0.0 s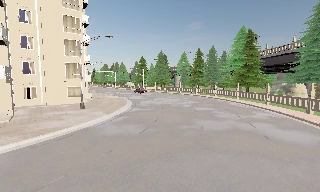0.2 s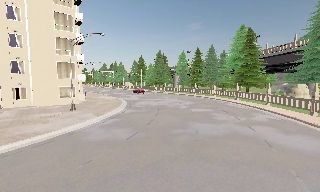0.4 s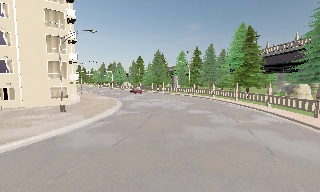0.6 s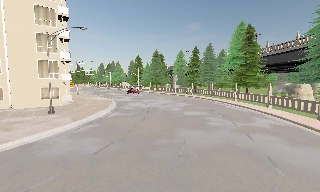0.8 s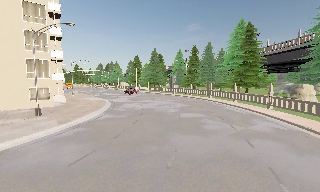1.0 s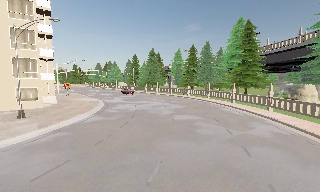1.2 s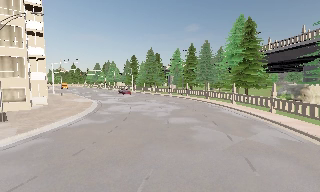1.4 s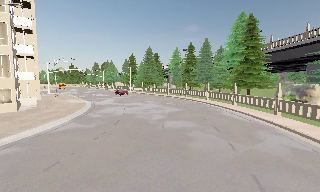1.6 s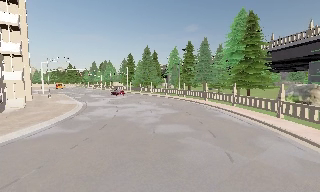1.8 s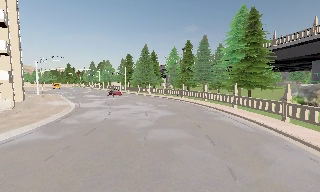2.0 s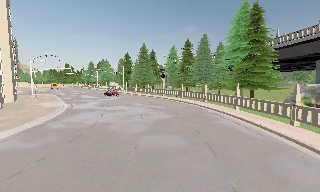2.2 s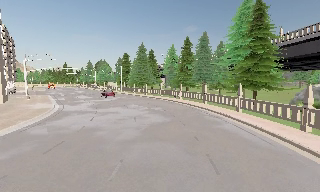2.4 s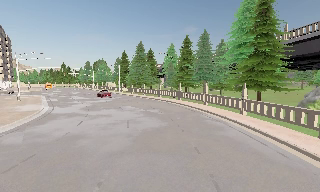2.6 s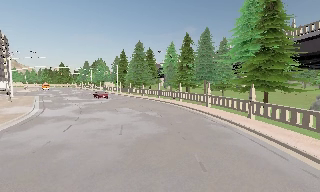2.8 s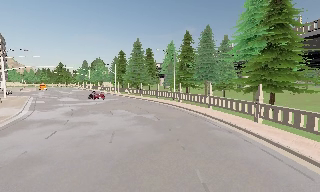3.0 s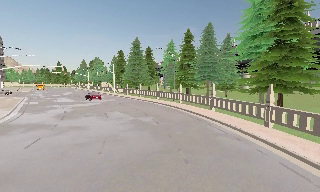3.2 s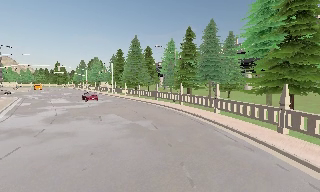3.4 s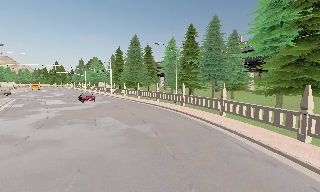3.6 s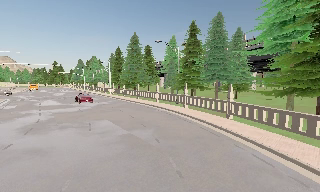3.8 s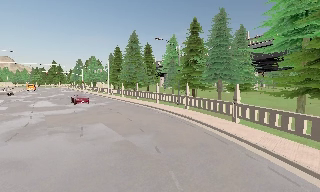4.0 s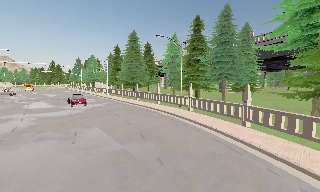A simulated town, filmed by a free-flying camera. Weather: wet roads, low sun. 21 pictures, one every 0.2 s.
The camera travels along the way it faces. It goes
forward.
0.0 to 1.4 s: The camera travels forward and to its right, about 8 m, so what stands in front looms larger.
1.4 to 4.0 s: The camera travels forward, about 16 m, so what stands in front looms larger.
The film runs forward here.
